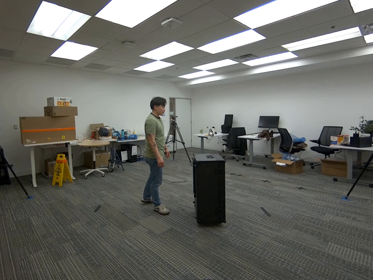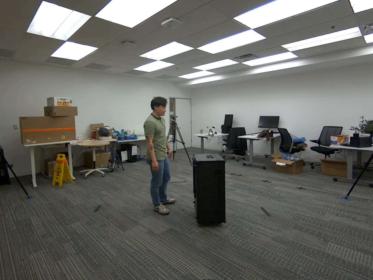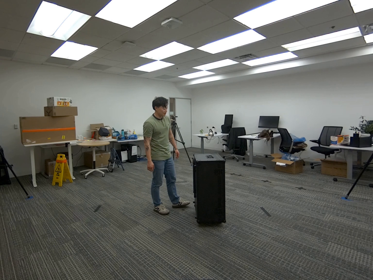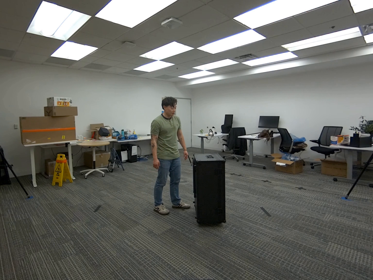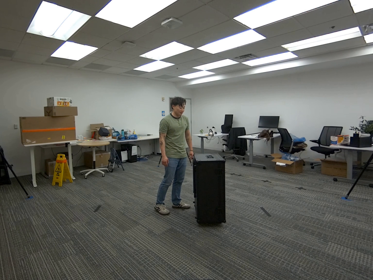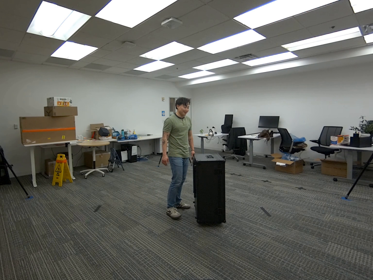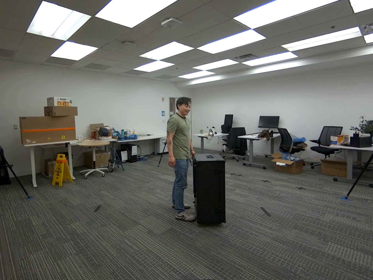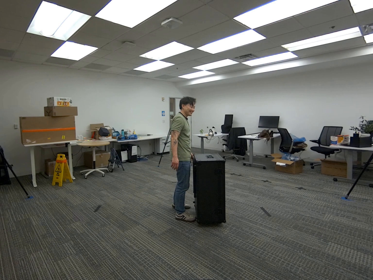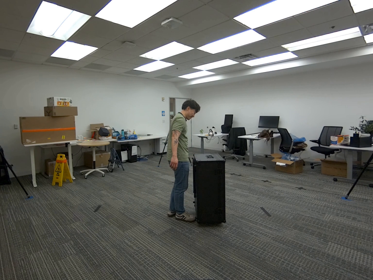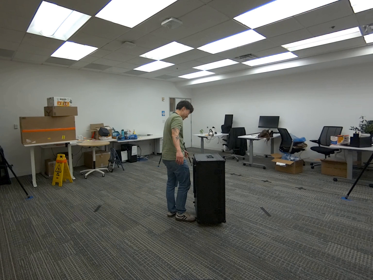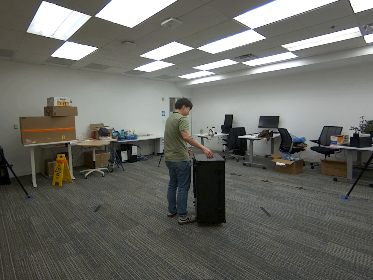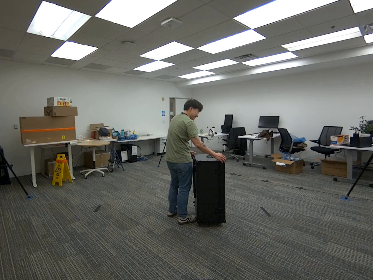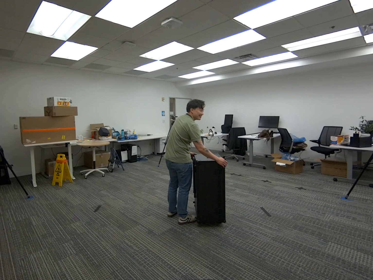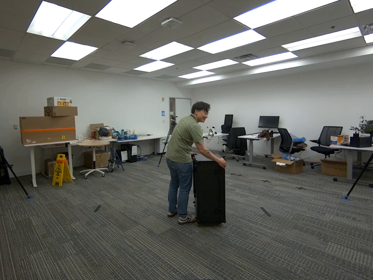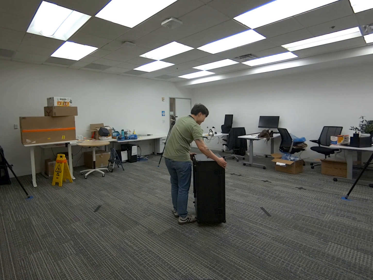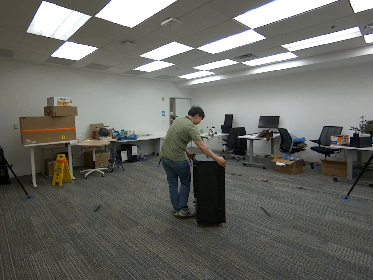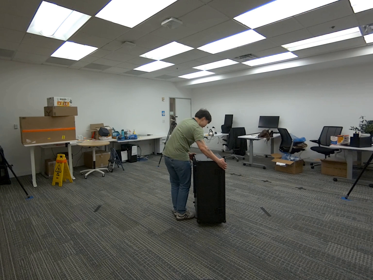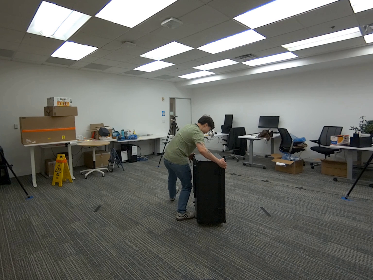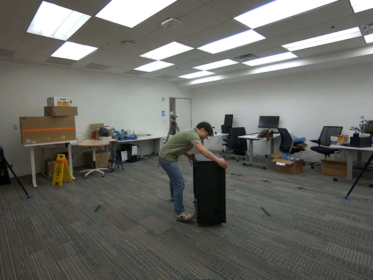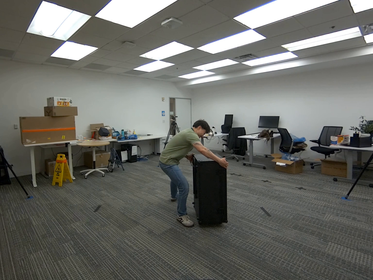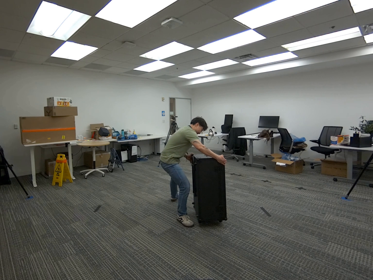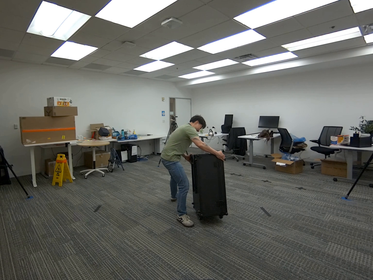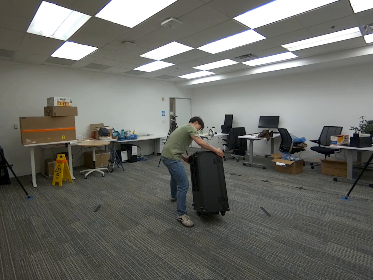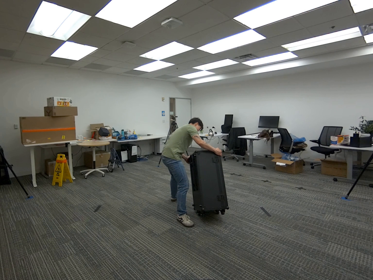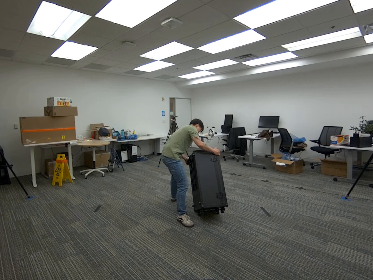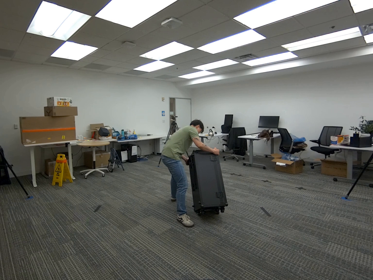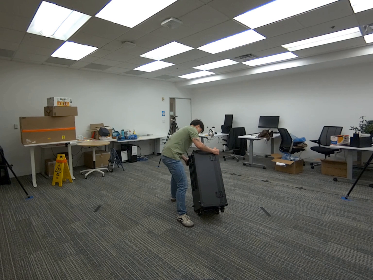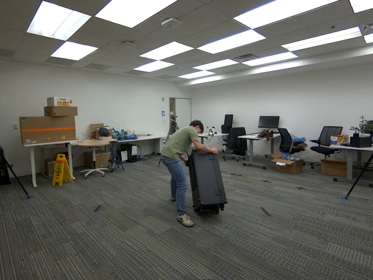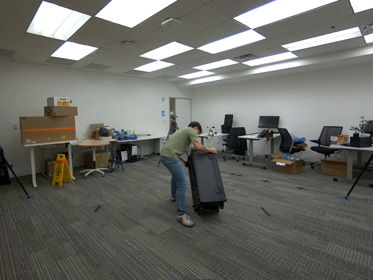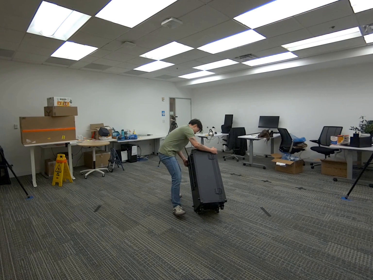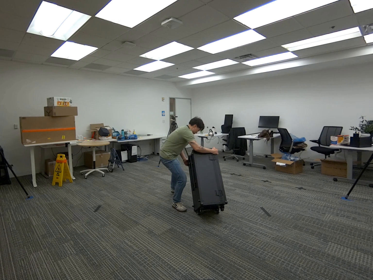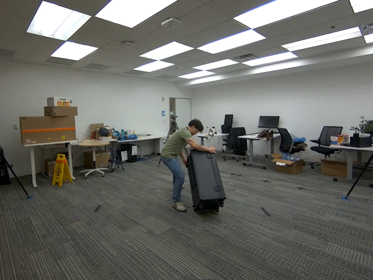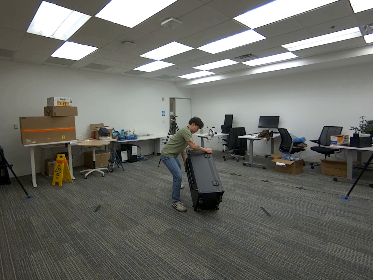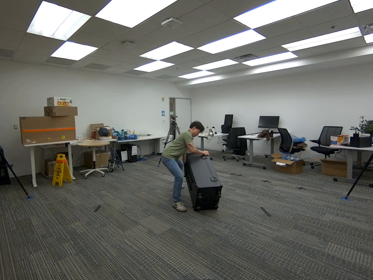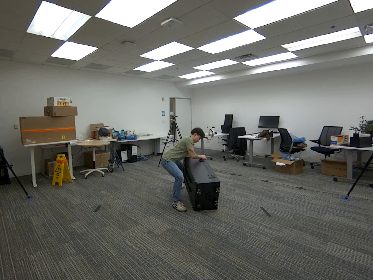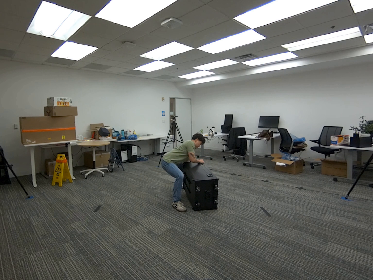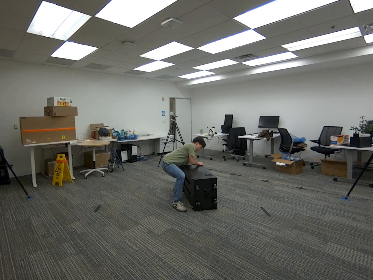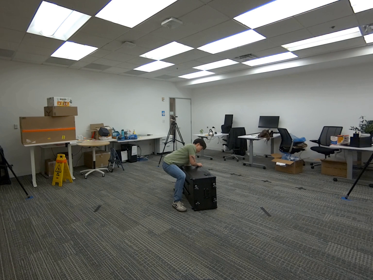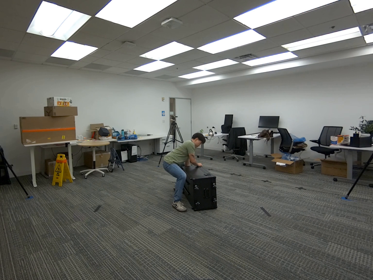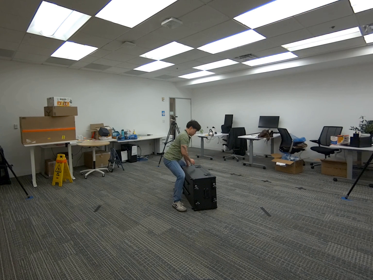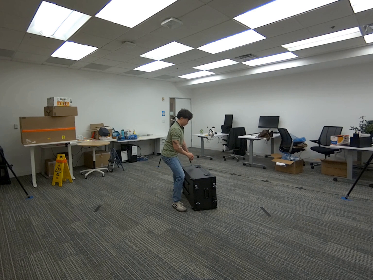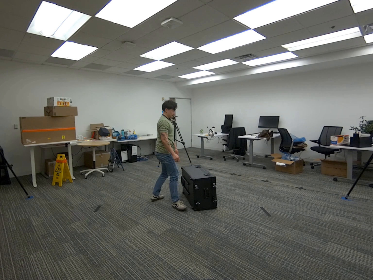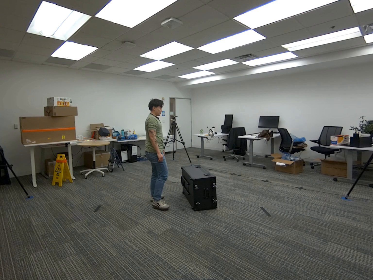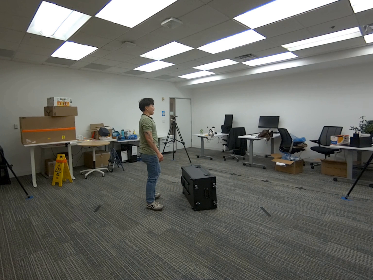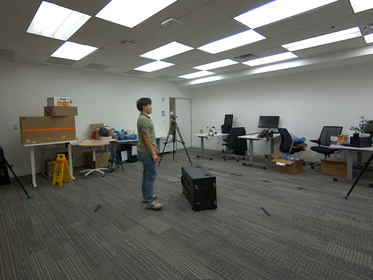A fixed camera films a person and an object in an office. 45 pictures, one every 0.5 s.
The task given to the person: Walk over to the upright G1 box and place the G1 box on its side.
